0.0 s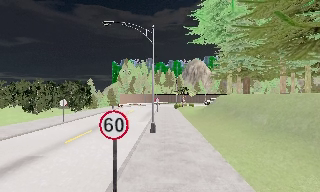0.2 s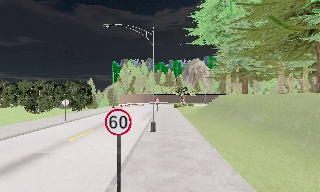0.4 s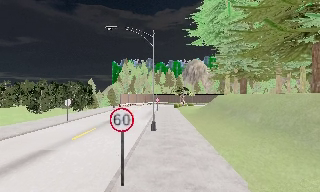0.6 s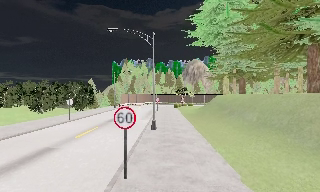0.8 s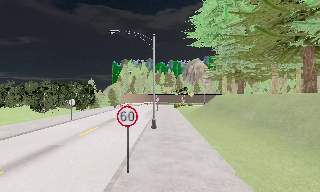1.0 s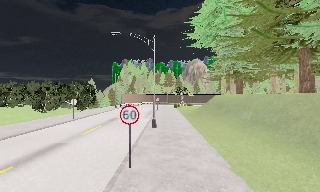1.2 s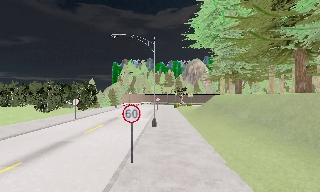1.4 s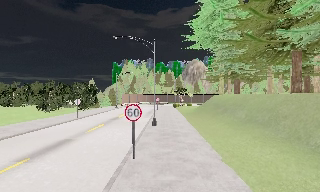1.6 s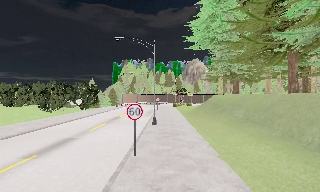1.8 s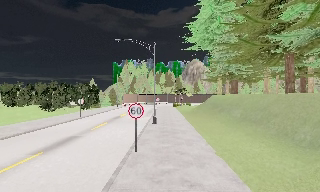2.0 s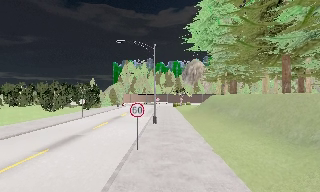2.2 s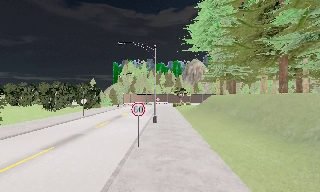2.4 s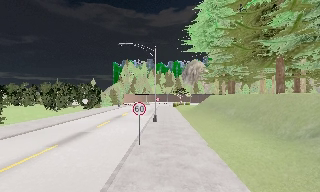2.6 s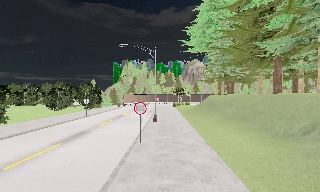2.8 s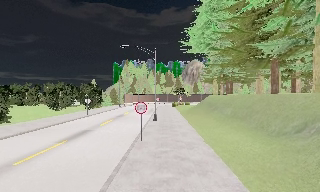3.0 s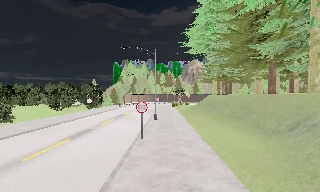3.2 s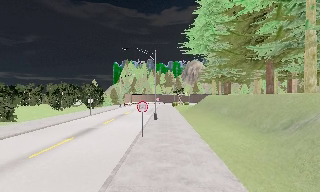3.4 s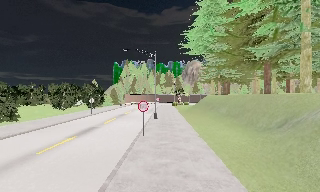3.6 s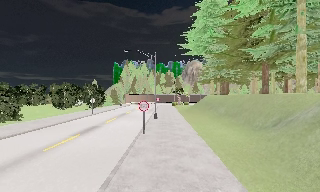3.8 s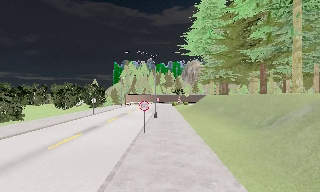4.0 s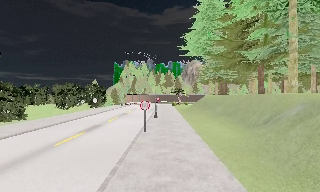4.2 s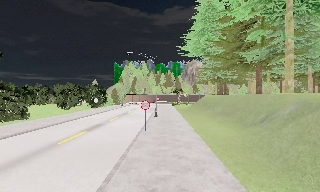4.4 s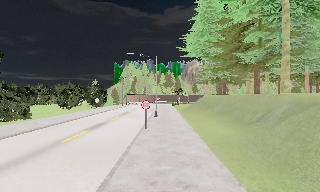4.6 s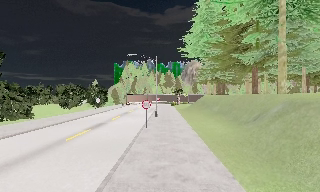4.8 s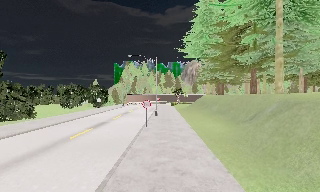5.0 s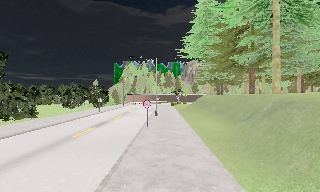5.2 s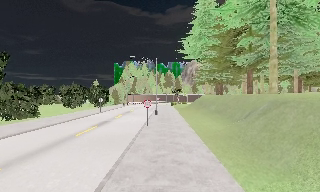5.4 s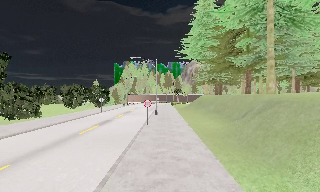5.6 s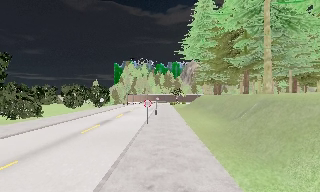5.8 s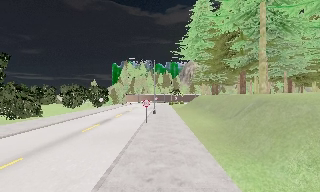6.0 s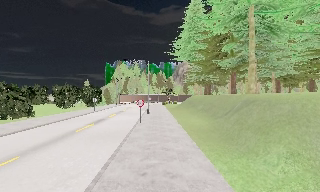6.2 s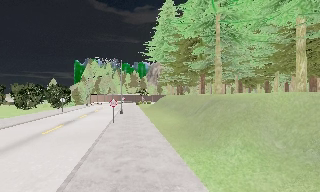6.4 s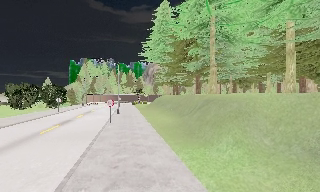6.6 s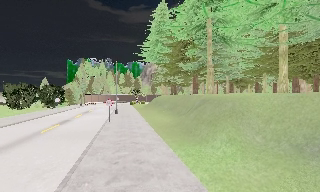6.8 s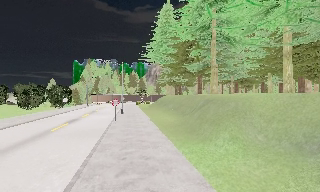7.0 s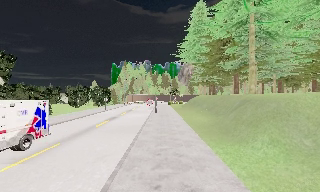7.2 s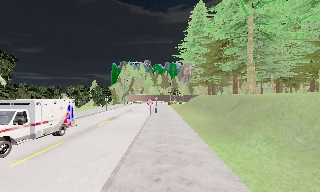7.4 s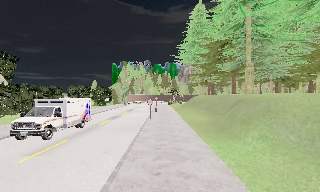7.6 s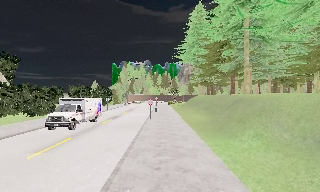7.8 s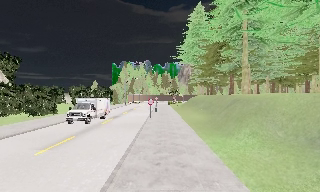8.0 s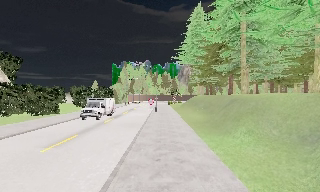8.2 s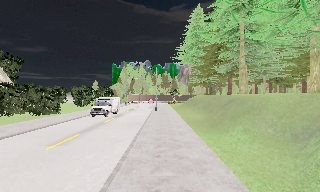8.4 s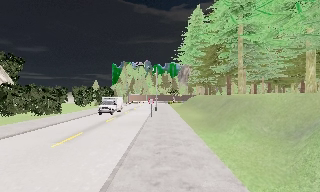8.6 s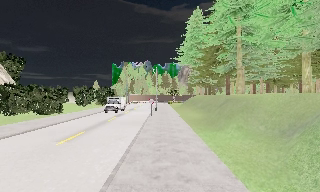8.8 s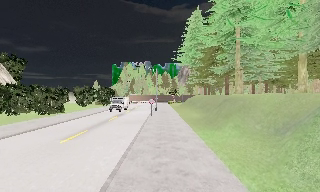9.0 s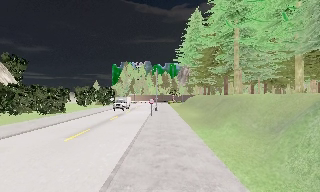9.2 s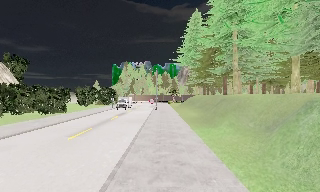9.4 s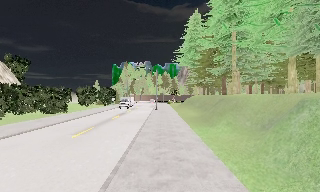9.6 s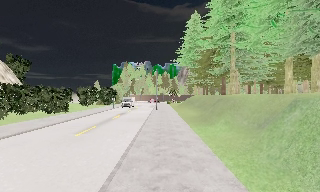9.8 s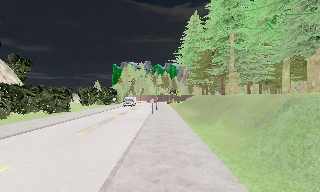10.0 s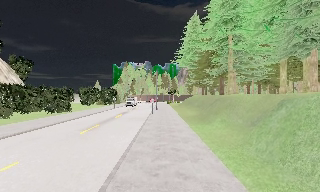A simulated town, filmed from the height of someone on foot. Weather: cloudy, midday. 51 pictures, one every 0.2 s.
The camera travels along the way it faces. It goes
backward.
0.0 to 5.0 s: The camera travels backward, about 9 m, so what stands in front gets smaller.
5.0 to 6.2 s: The scene slides to the left, as the camera pans about 10 degrees to its right. It travels backward, about 2.5 m, so what stands in front gets smaller.
6.2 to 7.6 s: The camera swings to its left by about 10 degrees, and the scene slides to the right. It travels backward, about 2.5 m, so what stands in front gets smaller.
7.6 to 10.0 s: The camera travels backward, about 4.5 m, so what stands in front gets smaller.
The film runs backward here.
